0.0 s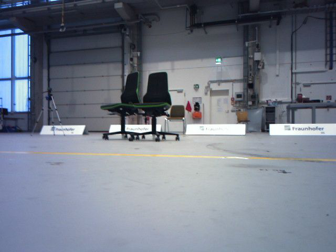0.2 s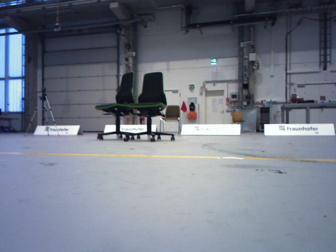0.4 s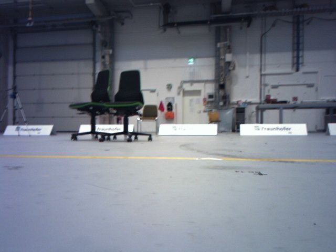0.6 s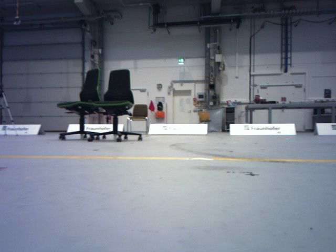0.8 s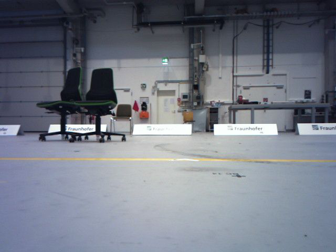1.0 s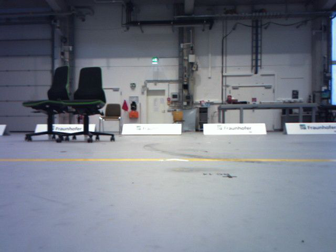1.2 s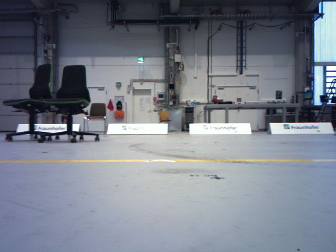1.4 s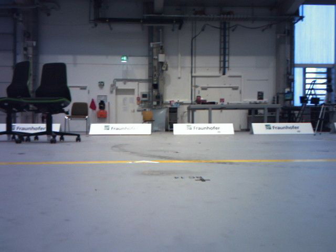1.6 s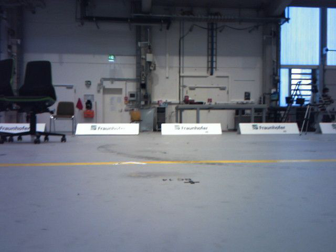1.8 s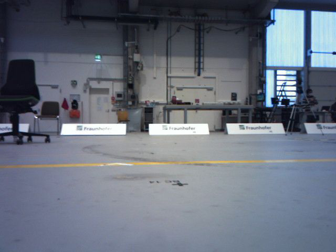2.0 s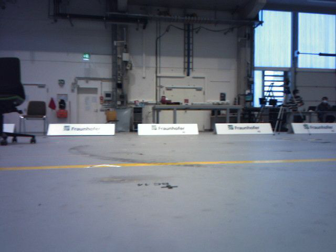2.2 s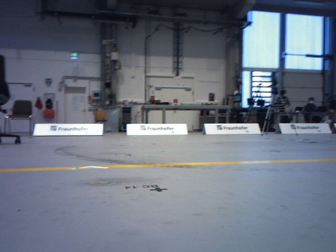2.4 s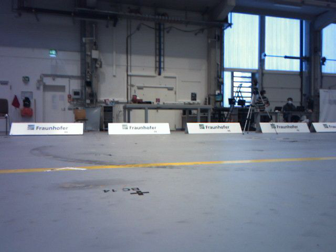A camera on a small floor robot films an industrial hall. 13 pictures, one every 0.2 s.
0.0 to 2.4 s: The scene slides to the left, as the camera pans about 30 degrees to its right. It travels forward, about 0.5 m.
The film runs forward here.
